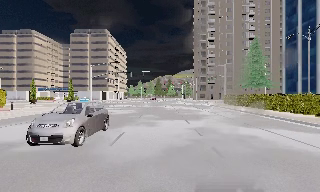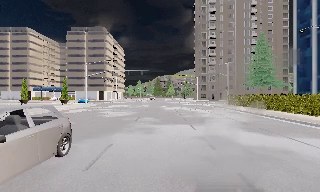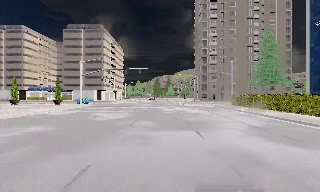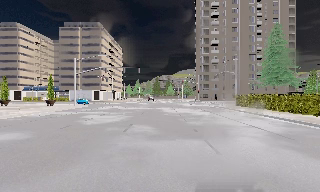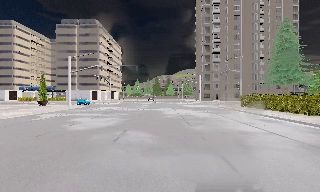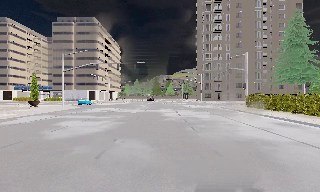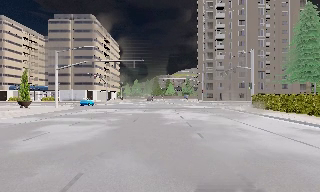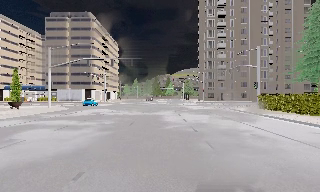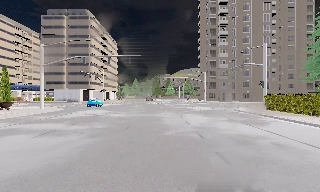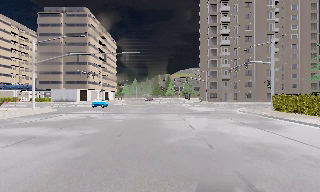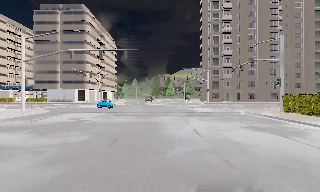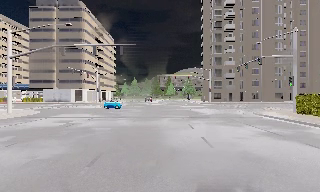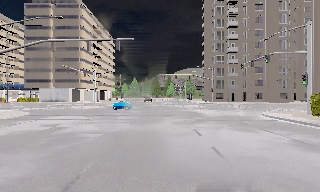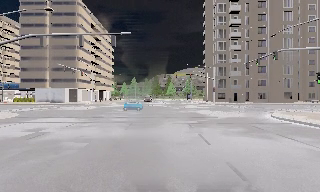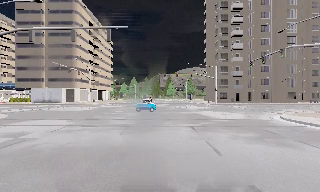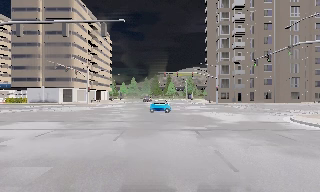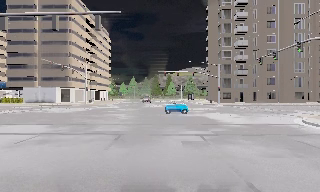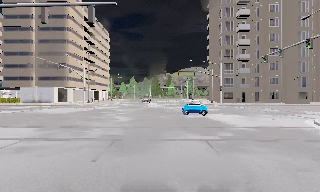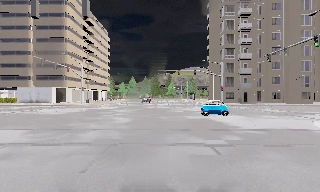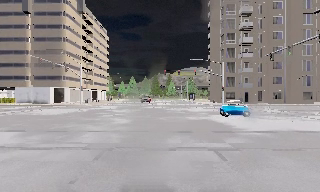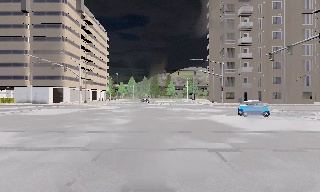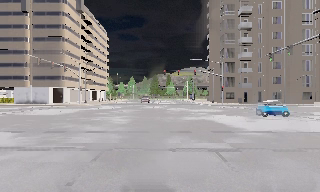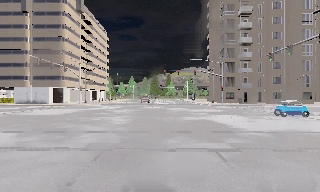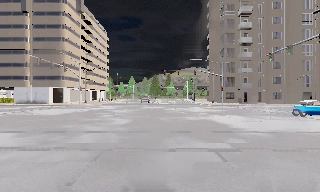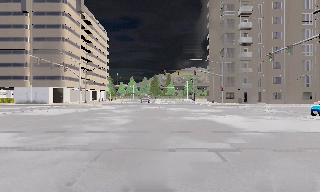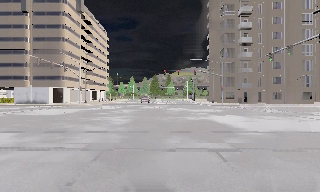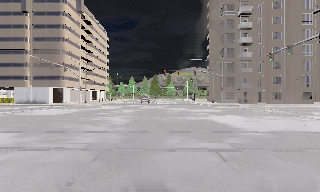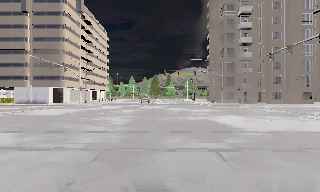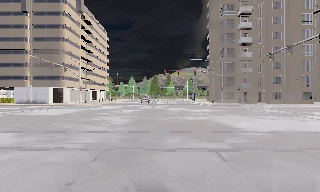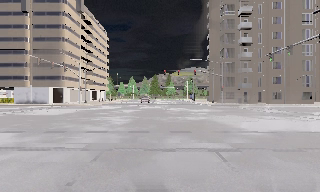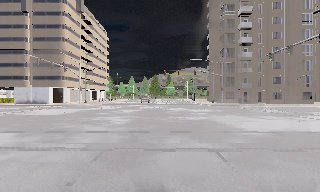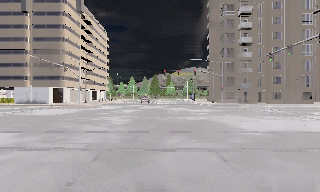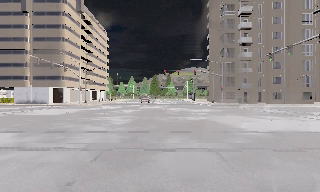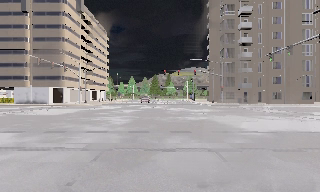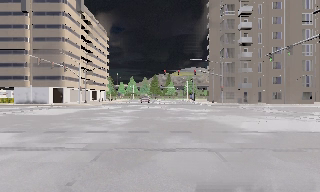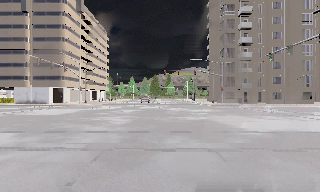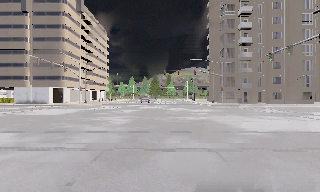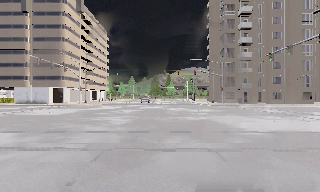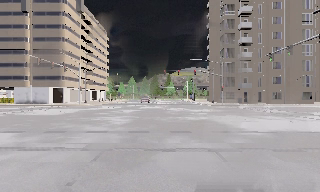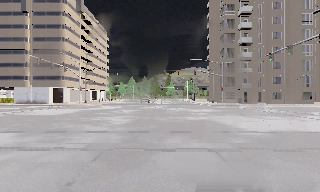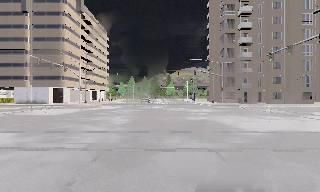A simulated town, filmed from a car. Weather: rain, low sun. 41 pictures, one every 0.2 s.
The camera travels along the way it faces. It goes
forward.
0.0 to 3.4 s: The camera travels forward, about 25 m, so what stands in front looms larger.
3.4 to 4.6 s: The camera travels forward, about 1 m, so what stands in front looms larger. It loses speed.
4.6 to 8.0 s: The camera keeps its place and its aim.
The film runs forward here.
